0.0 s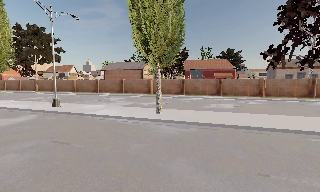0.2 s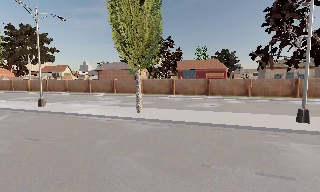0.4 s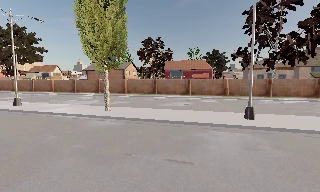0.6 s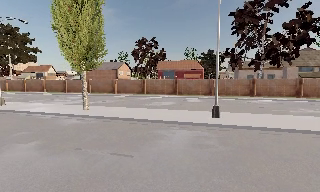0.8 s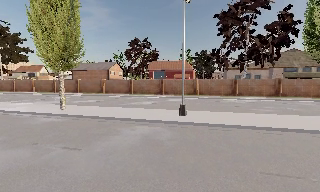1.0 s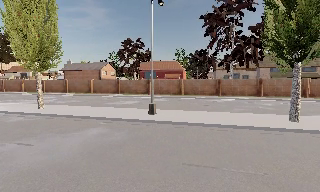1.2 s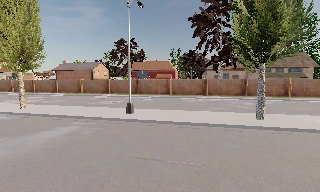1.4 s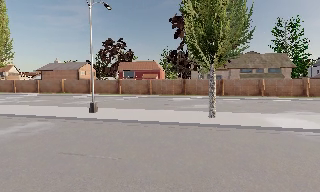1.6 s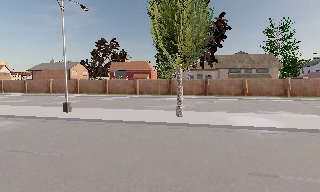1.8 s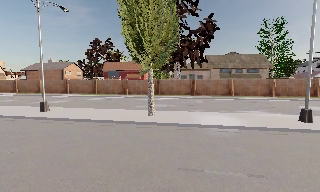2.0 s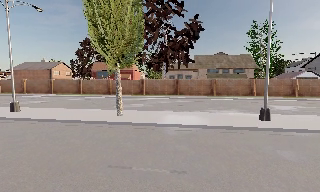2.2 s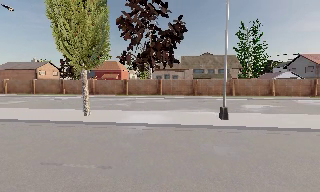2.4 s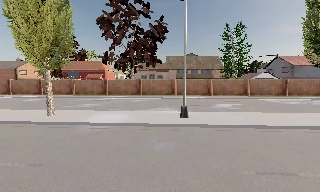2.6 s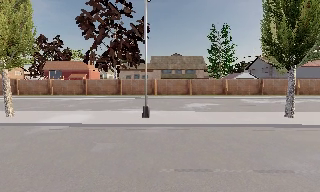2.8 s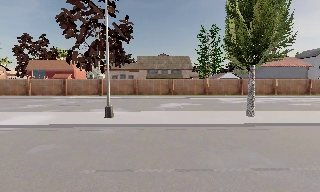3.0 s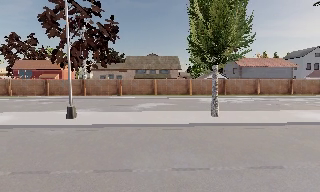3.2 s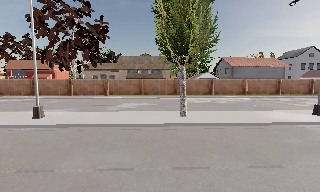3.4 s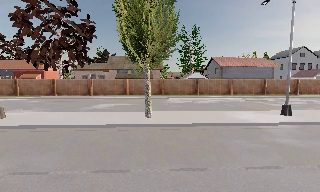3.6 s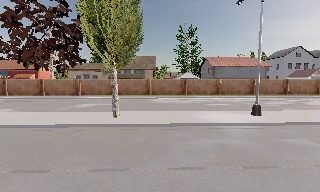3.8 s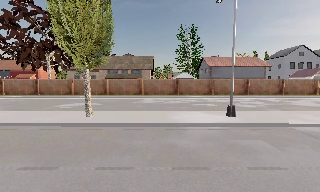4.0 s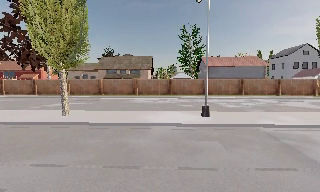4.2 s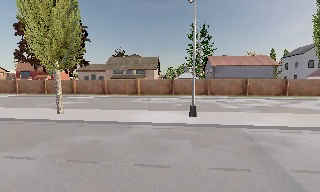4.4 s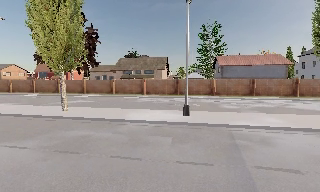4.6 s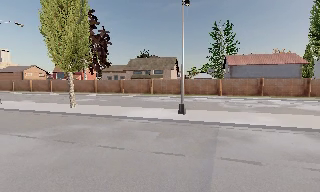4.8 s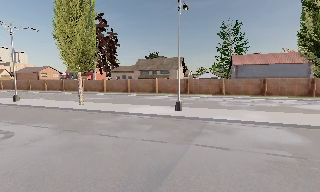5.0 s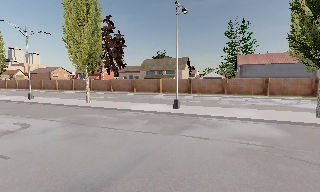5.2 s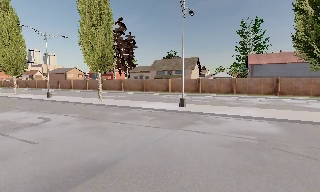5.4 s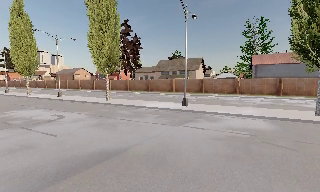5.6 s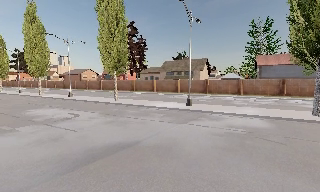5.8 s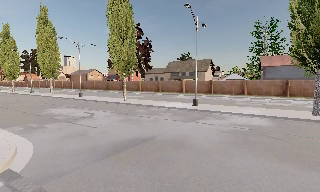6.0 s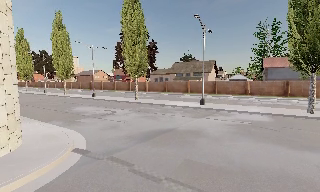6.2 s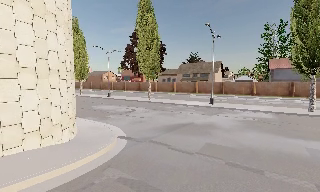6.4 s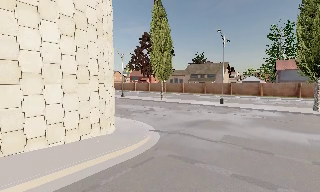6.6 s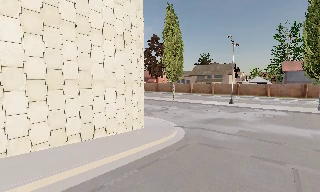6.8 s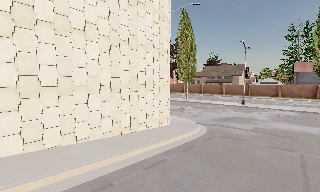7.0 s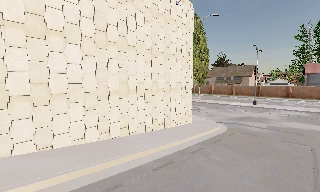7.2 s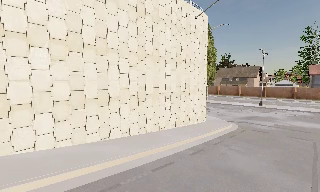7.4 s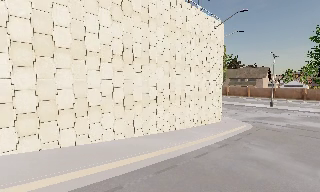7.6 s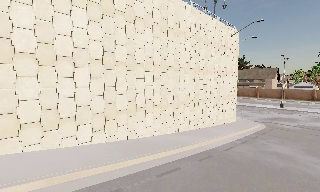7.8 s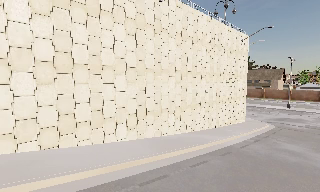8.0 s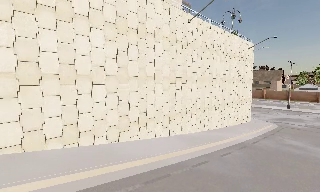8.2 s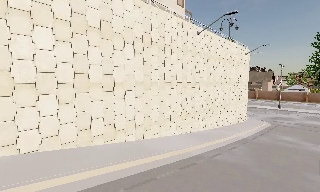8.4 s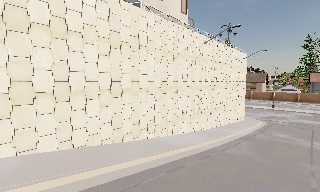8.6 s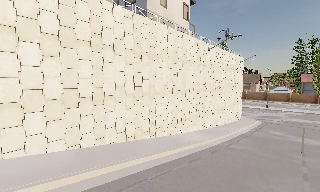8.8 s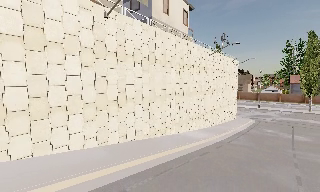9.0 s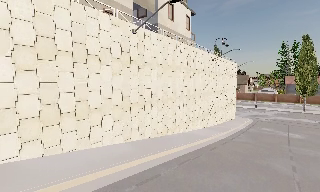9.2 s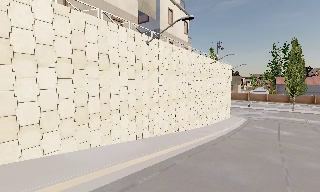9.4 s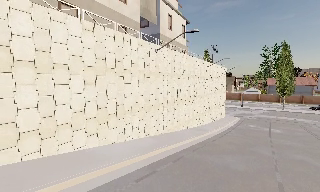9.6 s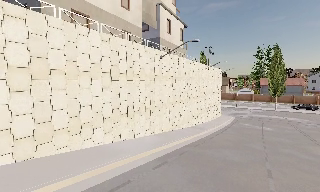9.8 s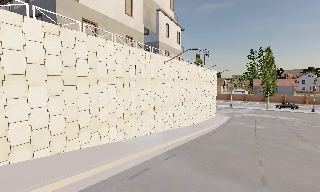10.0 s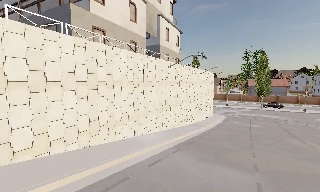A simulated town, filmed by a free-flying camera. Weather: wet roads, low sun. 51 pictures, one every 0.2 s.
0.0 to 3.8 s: The scene slides to the left, as the camera pans about 20 degrees to its right. It travels to its right, about 35 m, so close, fixed things drift to the left.
3.8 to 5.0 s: The camera pans to its left, which is counterclockwise from overhead, by about 20 degrees. It travels to its right and backward, about 8 m.
5.0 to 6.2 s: The camera pans to its left, which is counterclockwise from overhead, by about 10 degrees. It travels backward, about 7 m, so what stands in front gets smaller. It gains speed.
6.2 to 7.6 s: The camera swings to its left by about 10 degrees, and the scene slides to the right. It travels backward and to its left, about 14 m, so what stands in front gets smaller.
7.6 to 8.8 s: The camera travels to its left and backward, about 10 m, so close, fixed things drift to the right.
8.8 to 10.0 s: The camera pans to its right, which is clockwise from overhead, by about 10 degrees. It travels backward and to its left, about 7 m, so what stands in front gets smaller.
The film runs forward here.
